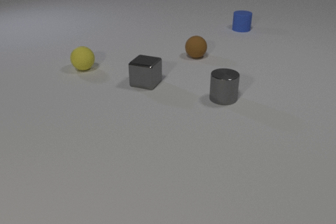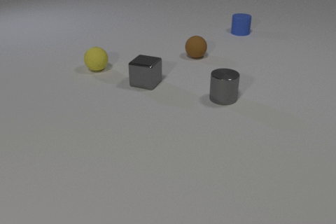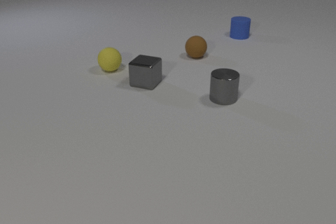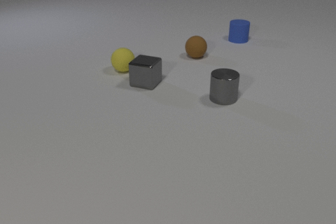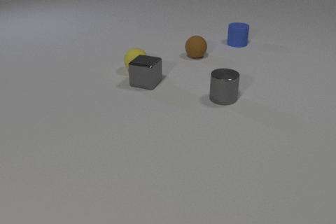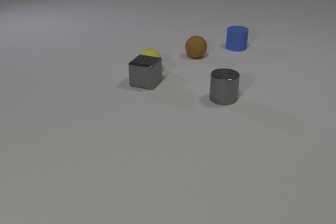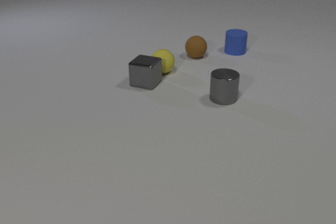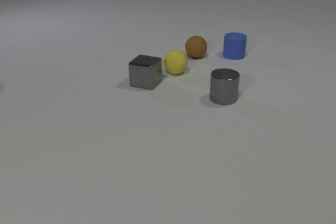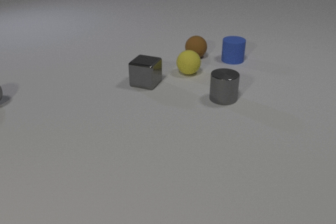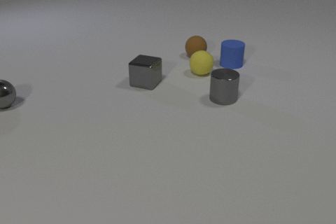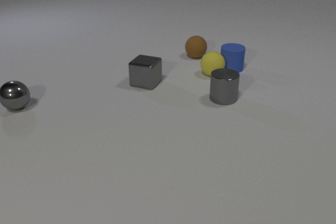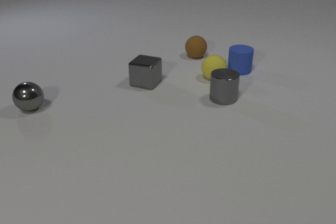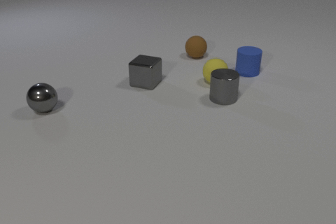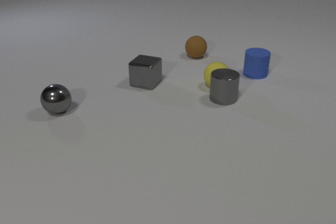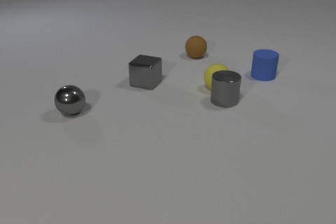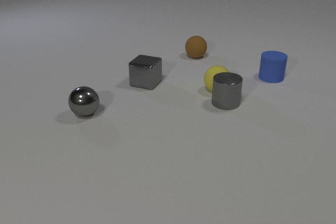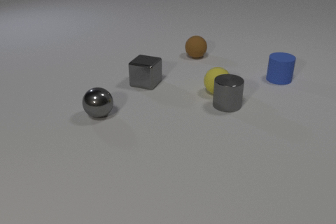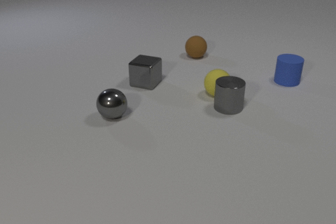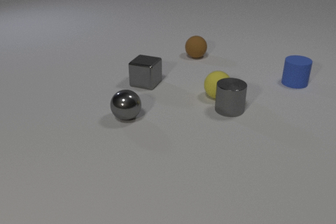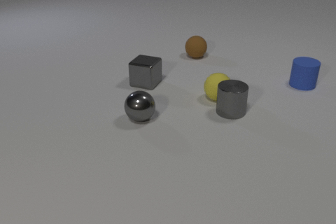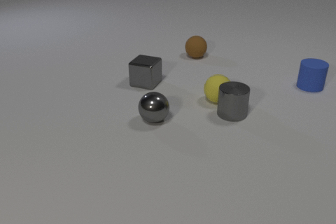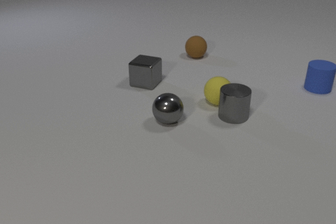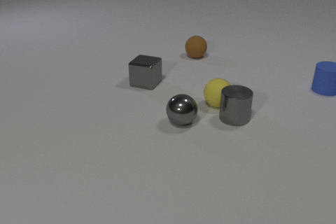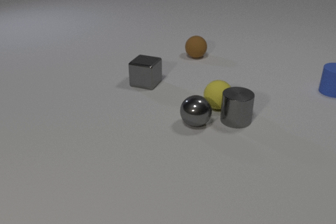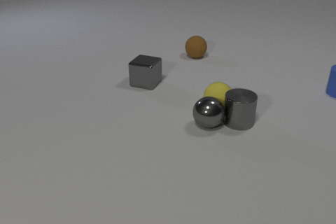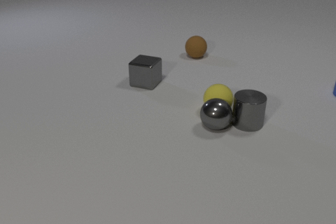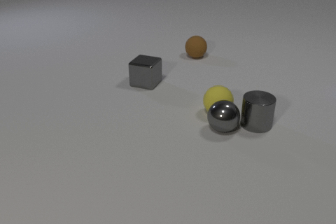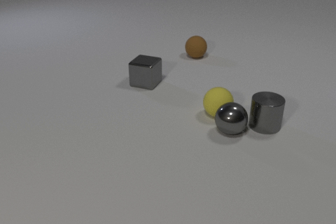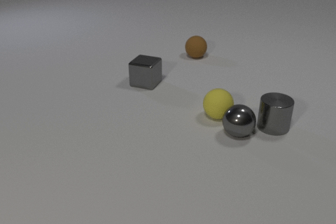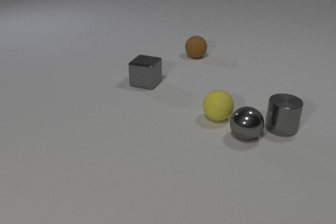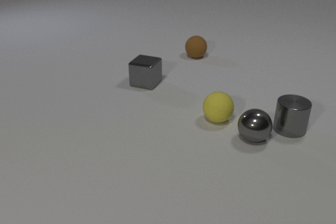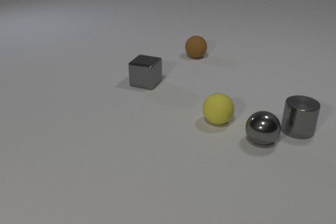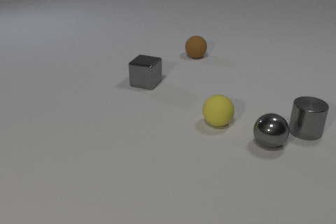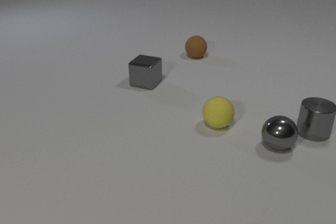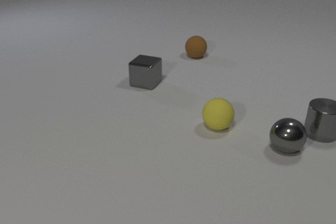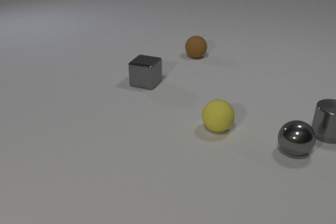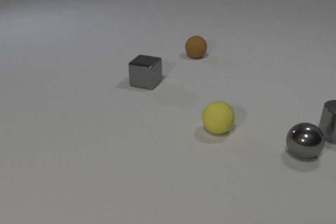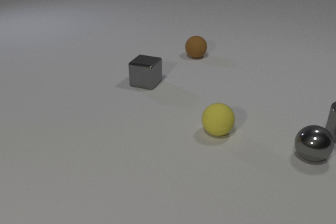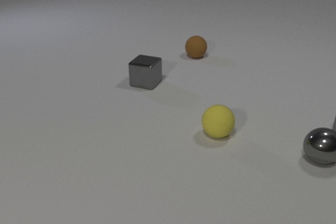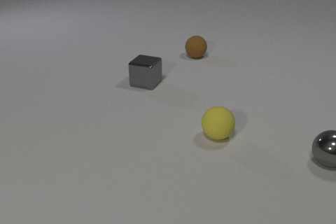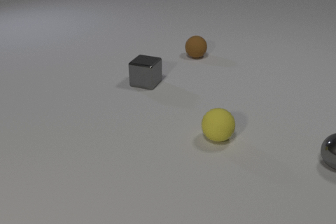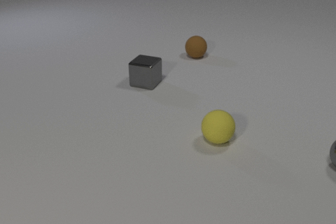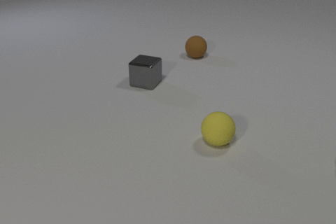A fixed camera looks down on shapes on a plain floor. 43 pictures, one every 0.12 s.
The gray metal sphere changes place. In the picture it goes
to the right.
The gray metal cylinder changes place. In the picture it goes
to the right.
0.00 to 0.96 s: The blue rubber cylinder slides toward the camera. The yellow rubber sphere rolls to the right.
0.96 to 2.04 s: The blue rubber cylinder slides to the right and toward the camera. The yellow rubber sphere rolls toward the camera and to the right. The gray metal cylinder slides toward the camera. The gray metal sphere rolls to the right and toward the camera. The blue rubber cylinder and the yellow rubber sphere collide. The yellow rubber sphere and the gray metal cylinder collide.
2.04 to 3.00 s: The blue rubber cylinder slides to the right. The yellow rubber sphere rolls toward the camera. The gray metal cylinder slides toward the camera and to the right. The gray metal sphere rolls to the right. The gray metal cylinder and the gray metal sphere collide.
3.00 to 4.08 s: The blue rubber cylinder leaves at the right edge. The yellow rubber sphere rolls toward the camera. The gray metal cylinder slides to the right. The gray metal sphere rolls to the right. The yellow rubber sphere and the gray metal sphere collide.
4.08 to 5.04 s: The yellow rubber sphere rolls toward the camera. The gray metal cylinder slides to the right, leaves at the right edge. The gray metal sphere rolls to the right, leaves at the right edge.
What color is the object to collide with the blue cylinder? yellow.
Are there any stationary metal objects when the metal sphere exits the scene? yes.
What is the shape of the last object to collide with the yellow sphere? sphere.
